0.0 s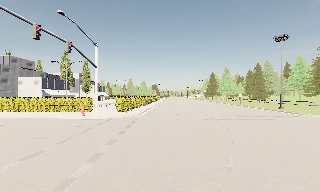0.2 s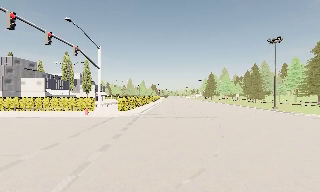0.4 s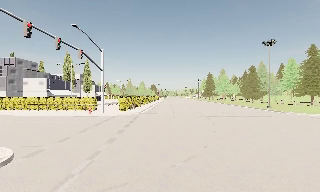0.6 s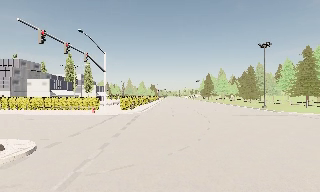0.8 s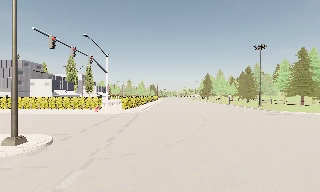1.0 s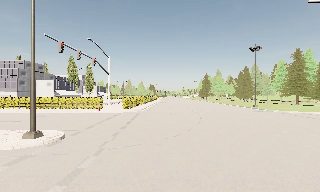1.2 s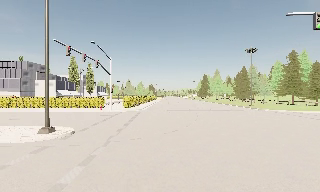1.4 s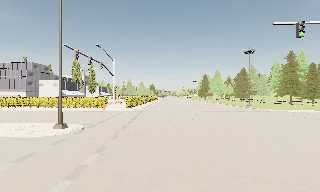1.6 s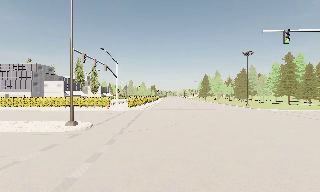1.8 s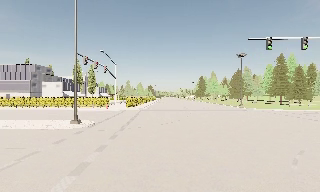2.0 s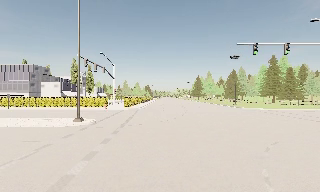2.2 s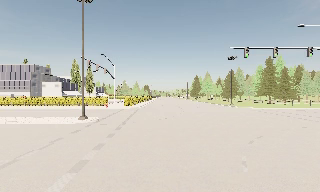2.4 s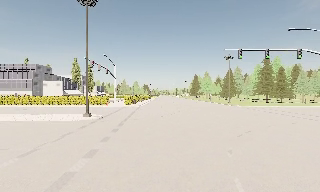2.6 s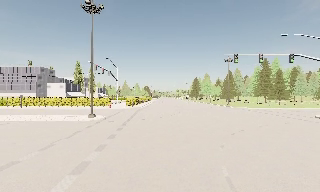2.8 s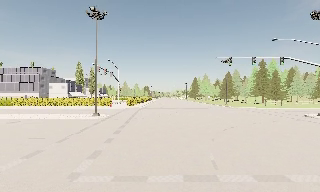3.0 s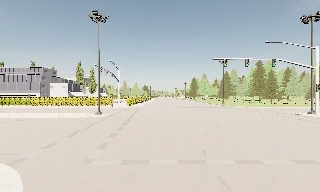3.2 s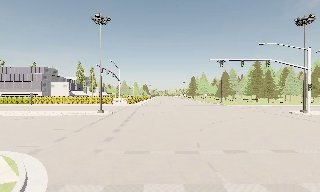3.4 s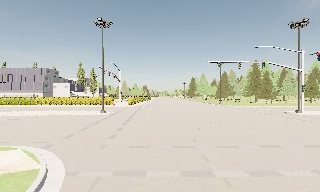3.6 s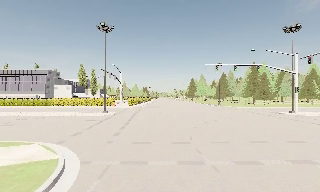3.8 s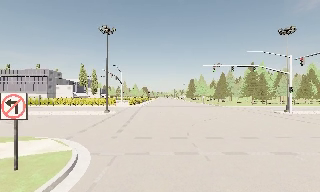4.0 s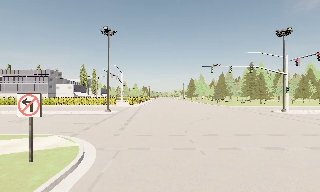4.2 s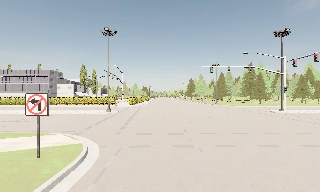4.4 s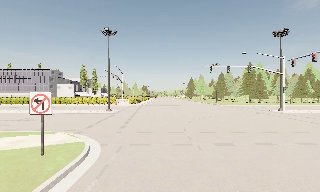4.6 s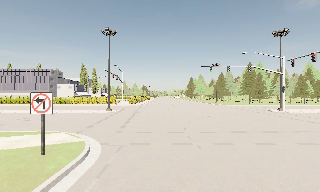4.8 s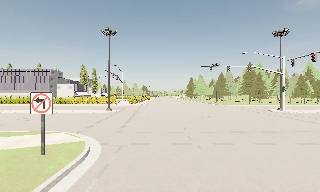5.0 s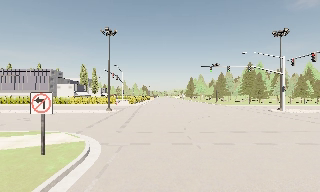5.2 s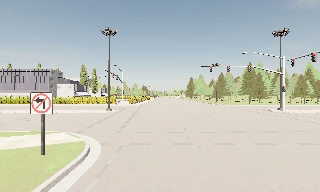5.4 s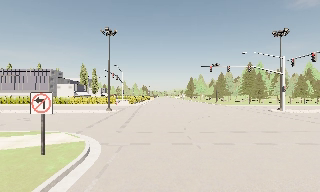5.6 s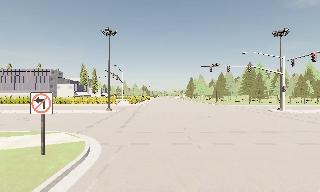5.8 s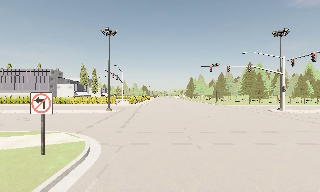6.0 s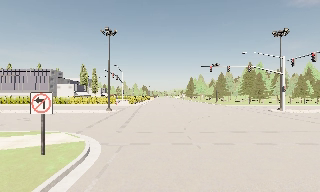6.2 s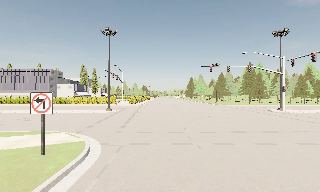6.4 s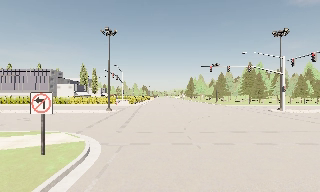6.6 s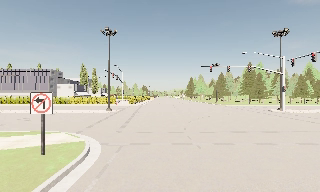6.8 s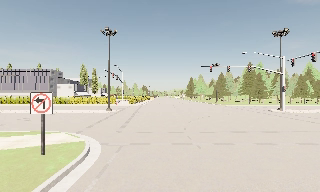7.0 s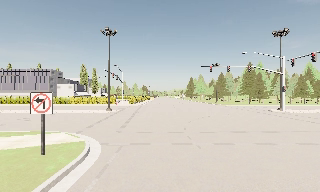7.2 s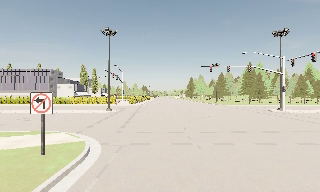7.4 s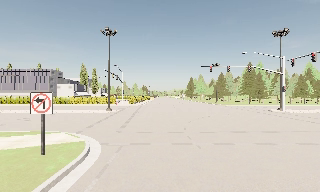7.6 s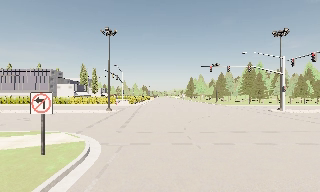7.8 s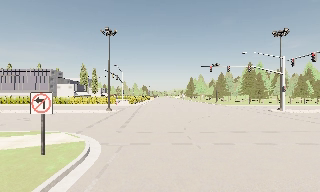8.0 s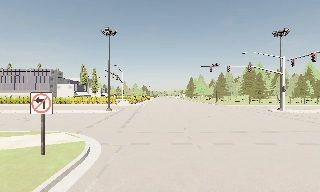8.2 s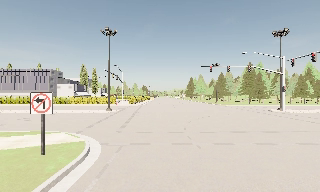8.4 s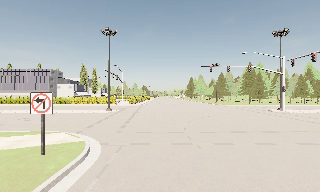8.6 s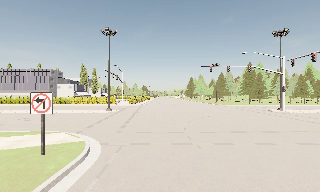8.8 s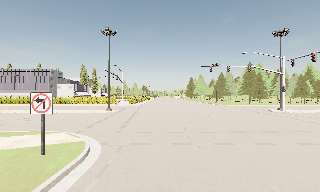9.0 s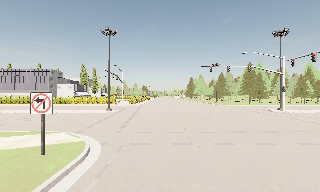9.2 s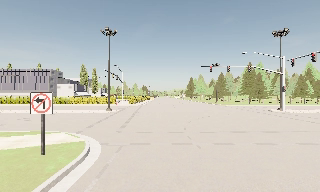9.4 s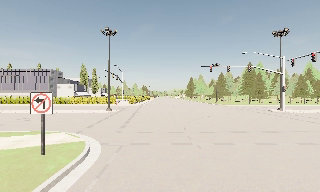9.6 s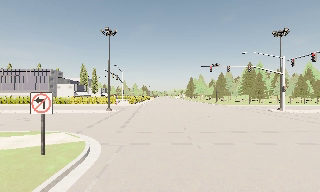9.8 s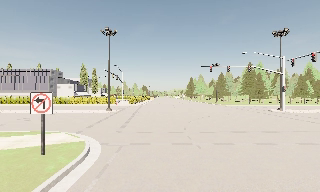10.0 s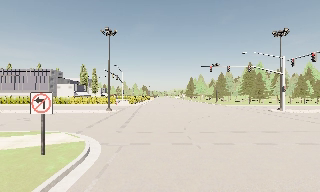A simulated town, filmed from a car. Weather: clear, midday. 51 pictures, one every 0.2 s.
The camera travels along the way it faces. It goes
backward.
0.0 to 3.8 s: The camera travels backward, about 20 m, so what stands in front gets smaller.
3.8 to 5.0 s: The camera travels backward, about 1 m, so what stands in front gets smaller. It loses speed.
5.0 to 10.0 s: The camera keeps its place and its aim.
The film runs backward here.
